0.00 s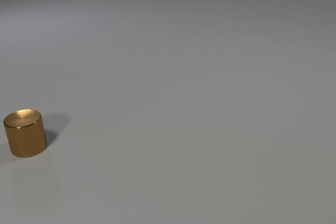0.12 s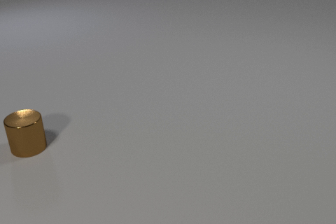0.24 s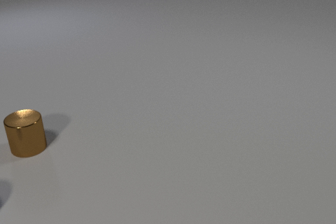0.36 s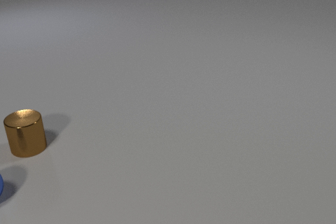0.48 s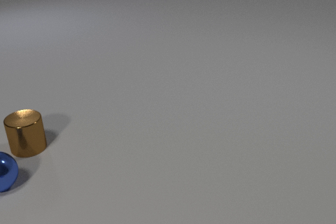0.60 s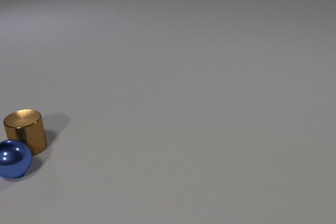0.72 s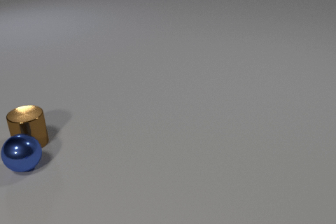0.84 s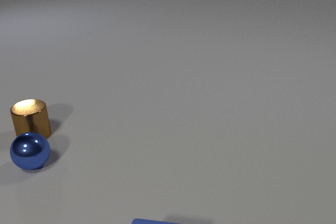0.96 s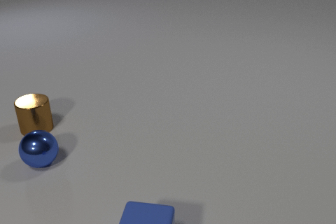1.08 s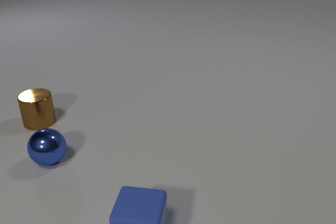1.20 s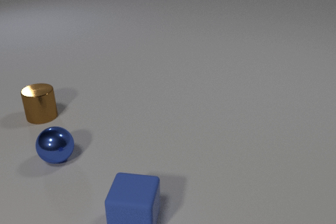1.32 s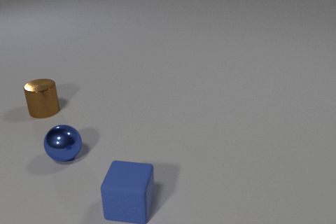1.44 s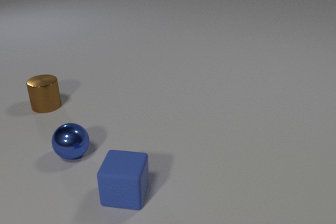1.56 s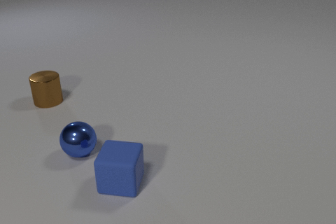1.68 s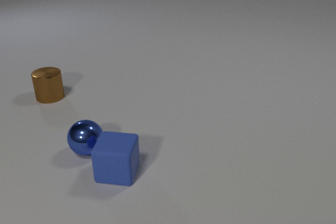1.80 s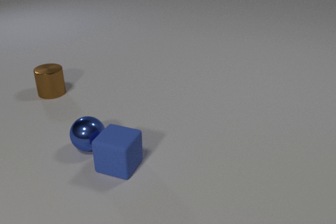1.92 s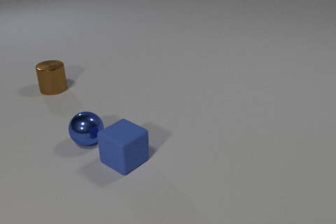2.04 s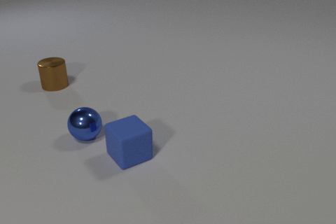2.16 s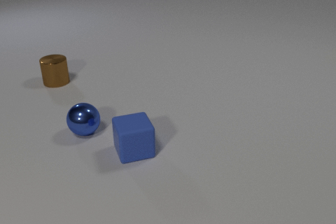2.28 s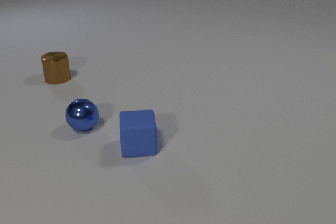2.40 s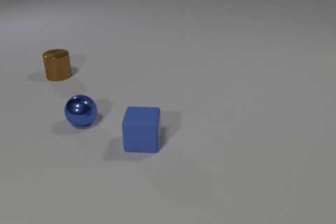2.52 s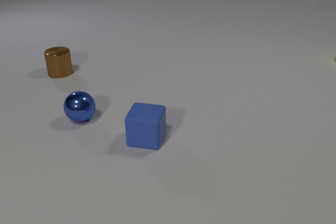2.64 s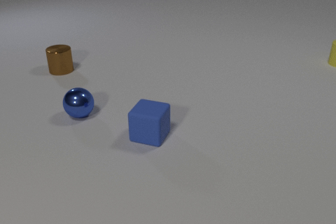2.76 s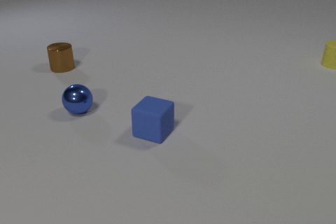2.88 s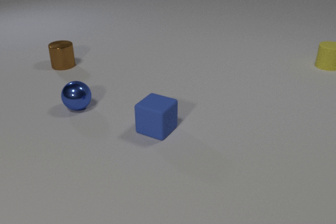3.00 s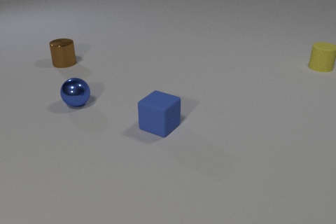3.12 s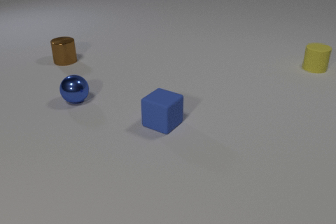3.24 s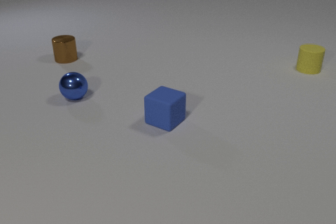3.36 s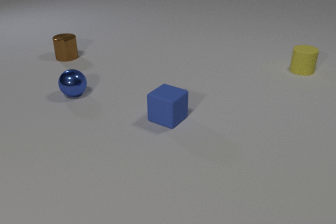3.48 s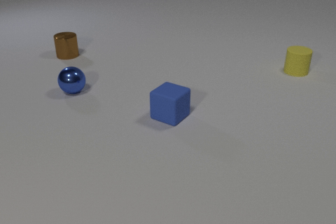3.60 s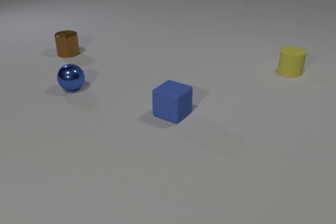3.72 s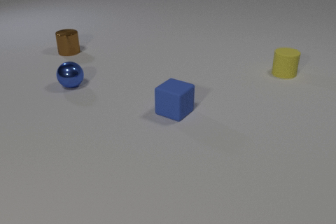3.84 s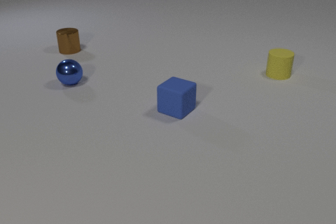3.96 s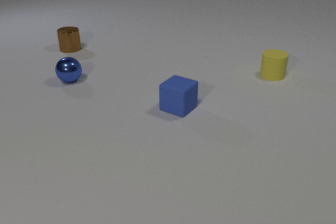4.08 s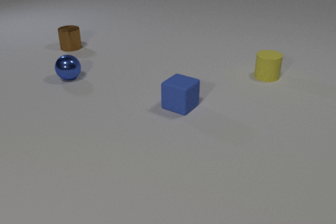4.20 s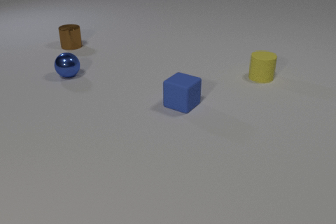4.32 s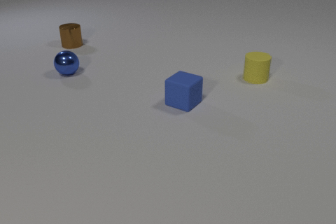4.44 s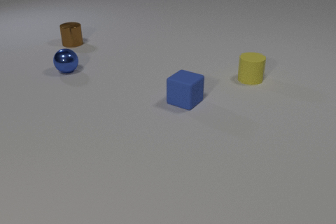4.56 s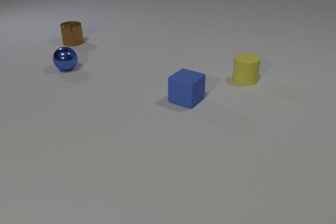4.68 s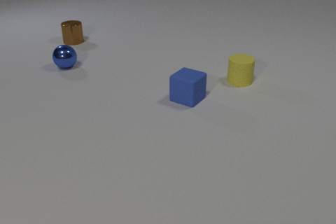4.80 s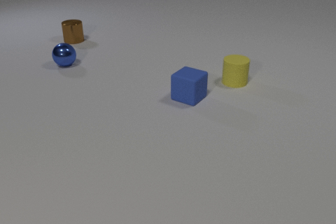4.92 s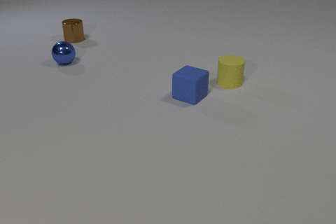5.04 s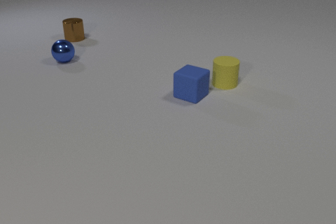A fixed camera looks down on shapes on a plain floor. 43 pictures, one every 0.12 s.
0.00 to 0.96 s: The blue metal sphere comes in at the left edge, rolls to the right and away from the camera. The brown metal cylinder slides away from the camera. The blue rubber cube comes in at the bottom edge, slides away from the camera. The blue metal sphere and the brown metal cylinder collide.
0.96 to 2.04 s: The blue metal sphere rolls to the right and away from the camera. The brown metal cylinder slides away from the camera. The blue rubber cube slides away from the camera, spins clockwise seen from above by about 45 degrees, its near face sliding to the left. The blue metal sphere and the blue rubber cube collide.
2.04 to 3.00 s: The blue metal sphere rolls away from the camera. The brown metal cylinder slides away from the camera. The blue rubber cube slides away from the camera and to the right, spins so that its near face slides to the left, clockwise seen from above. The yellow rubber cylinder comes in at the right edge, slides to the left and toward the camera.
3.00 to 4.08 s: The blue metal sphere rolls away from the camera. The brown metal cylinder slides away from the camera. The blue rubber cube slides away from the camera and to the right. The yellow rubber cylinder slides to the left and toward the camera.
4.08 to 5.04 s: The blue metal sphere rolls away from the camera. The brown metal cylinder slides away from the camera. The blue rubber cube slides away from the camera and to the right. The yellow rubber cylinder slides to the left and toward the camera.
How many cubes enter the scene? 1.
What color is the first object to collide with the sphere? brown.
What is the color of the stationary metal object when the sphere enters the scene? brown.
